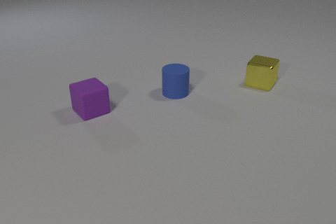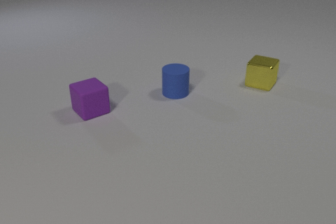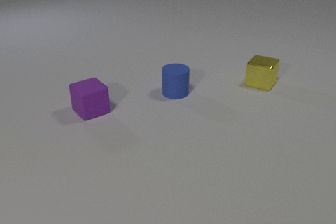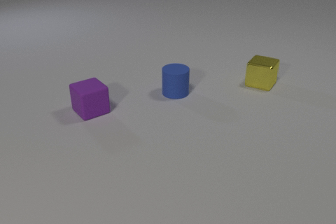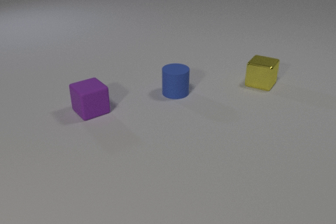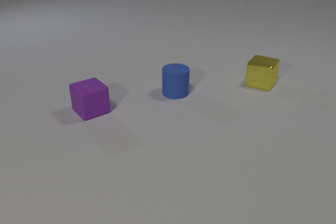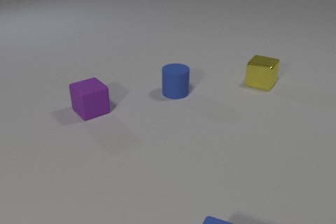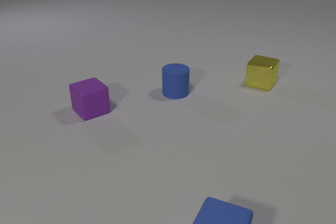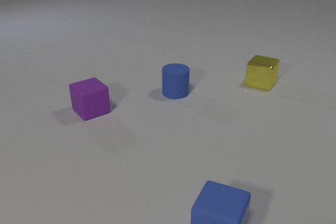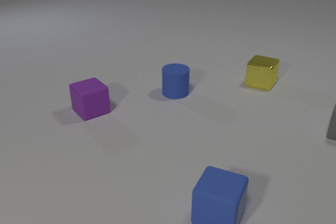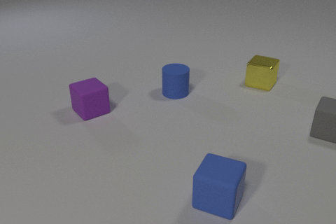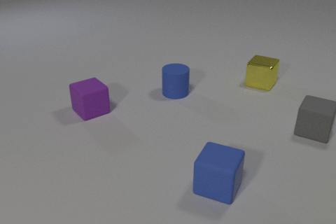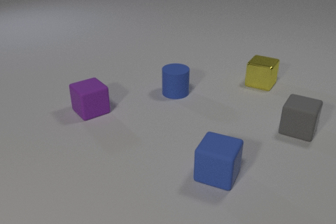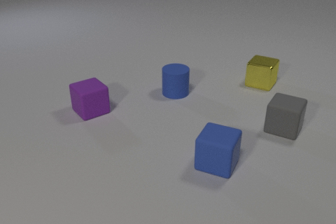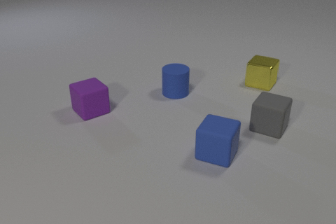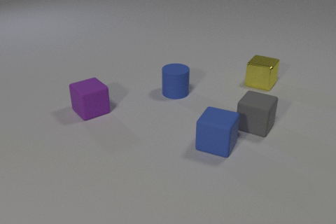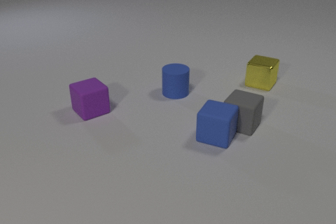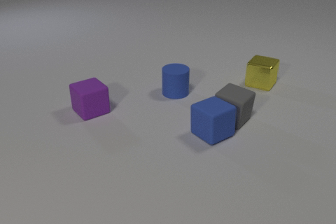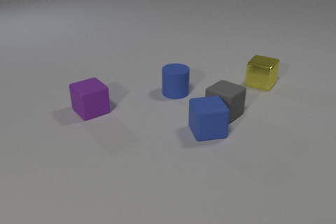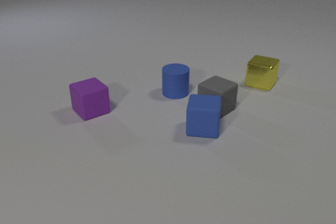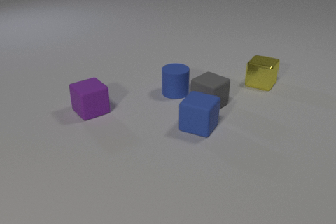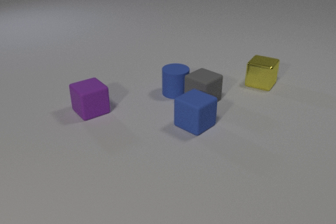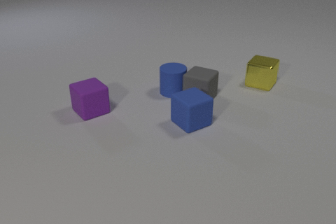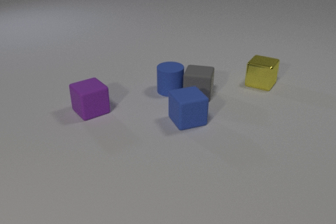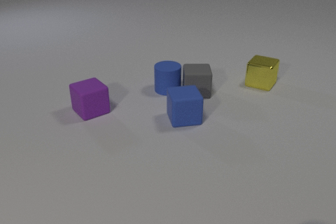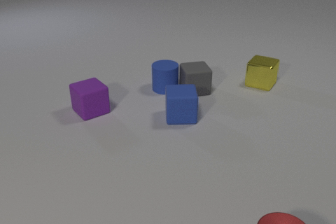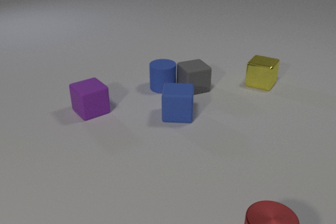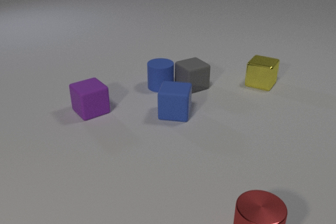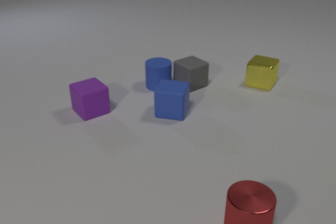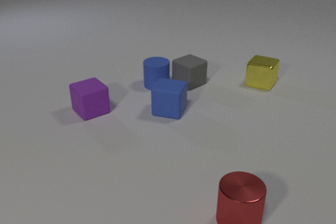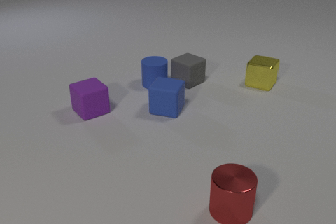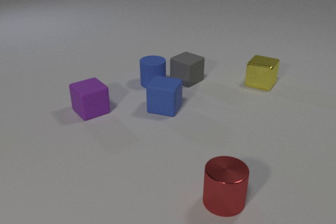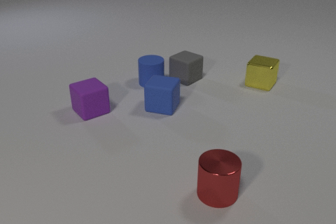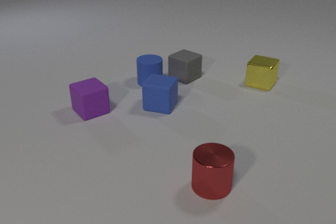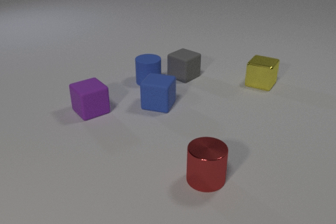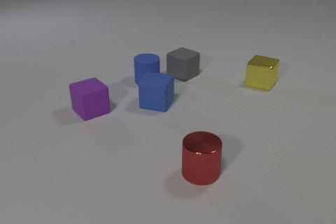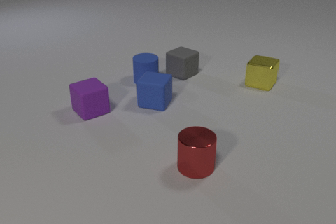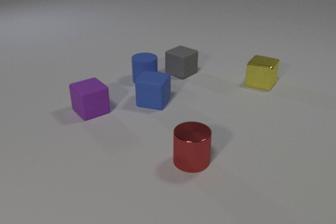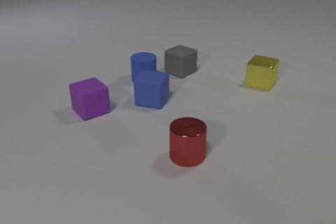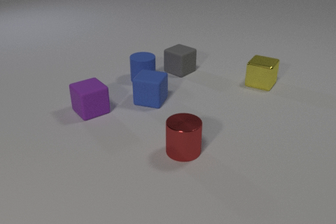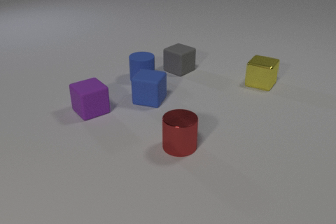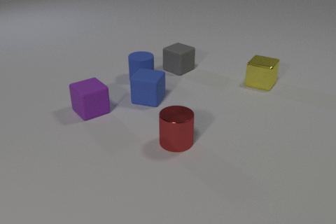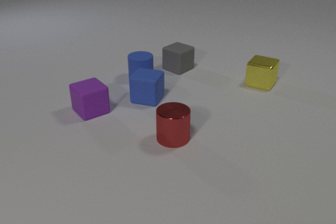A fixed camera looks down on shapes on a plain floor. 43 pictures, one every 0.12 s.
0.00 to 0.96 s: The blue rubber cube comes in at the bottom edge, slides away from the camera.
0.96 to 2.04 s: The blue rubber cube slides away from the camera, spins so that its near face slides to the left, clockwise seen from above. The gray rubber cube comes in at the right edge, slides to the left. The blue rubber cube and the gray rubber cube collide.
2.04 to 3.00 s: The blue rubber cube slides to the left and away from the camera, spins clockwise seen from above by about 120 degrees, its near face sliding to the left. The gray rubber cube slides away from the camera and to the left, spins counterclockwise seen from above by about 45 degrees, its near face sliding to the right. The blue rubber cylinder slides to the left and away from the camera. The red metal cylinder comes in at the bottom edge. The gray rubber cube and the blue rubber cylinder collide.
3.00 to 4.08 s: The blue rubber cube slides away from the camera and to the left, spins clockwise seen from above by about 15 degrees, its near face sliding to the left. The gray rubber cube slides away from the camera, spins counterclockwise seen from above by about 30 degrees, its near face sliding to the right. The blue rubber cylinder slides to the left and away from the camera. The red metal cylinder slides away from the camera and to the left.
4.08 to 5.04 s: The blue rubber cube slides away from the camera and to the left. The gray rubber cube slides away from the camera. The blue rubber cylinder slides away from the camera and to the left. The red metal cylinder slides away from the camera and to the left.
How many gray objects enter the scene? 1.
What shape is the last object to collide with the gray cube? cylinder.
How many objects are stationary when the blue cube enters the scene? 3.
